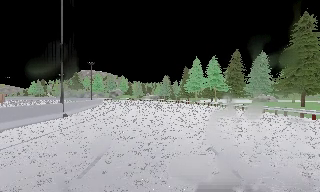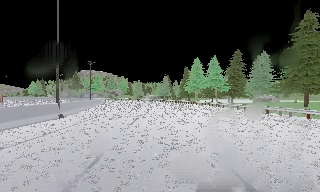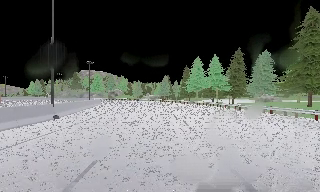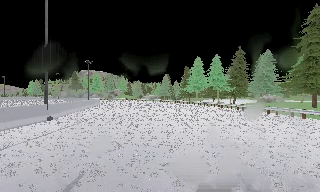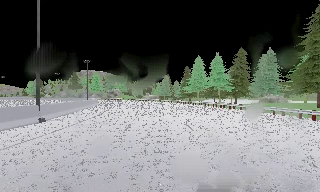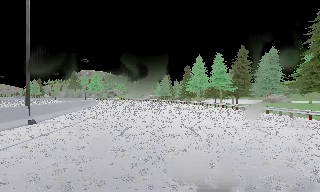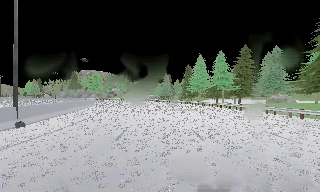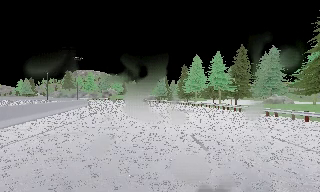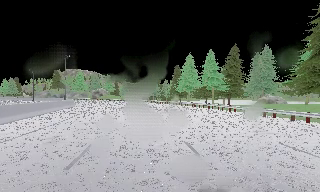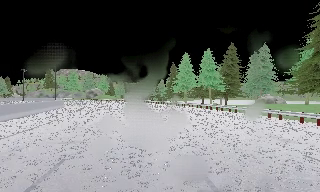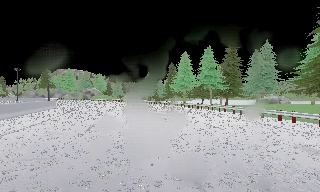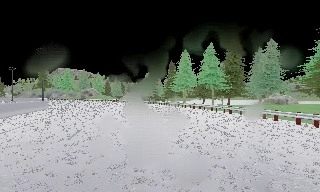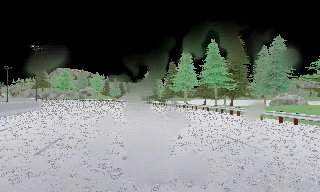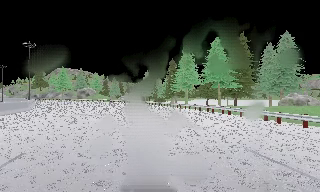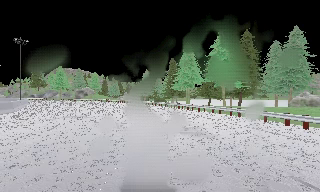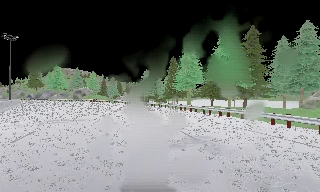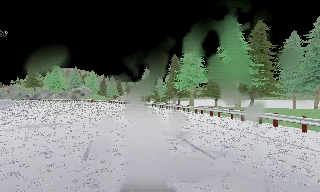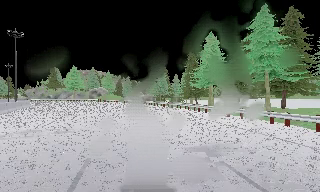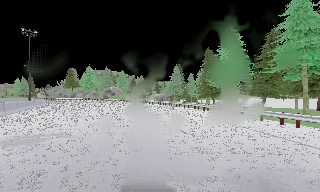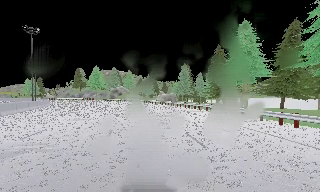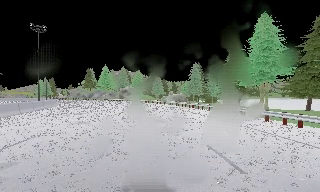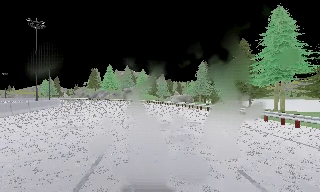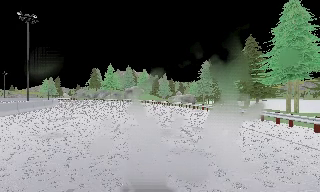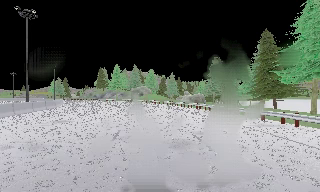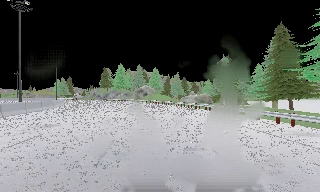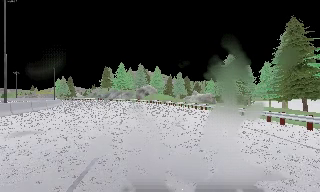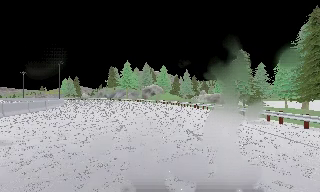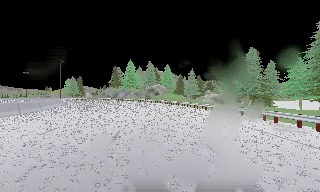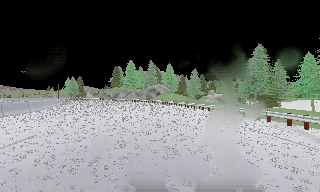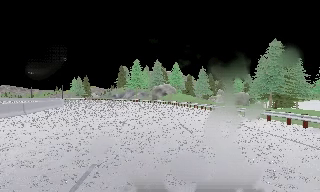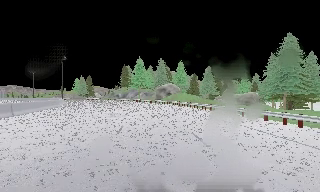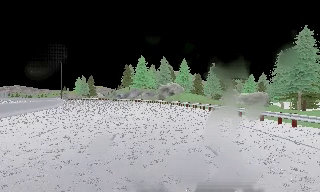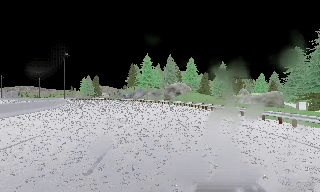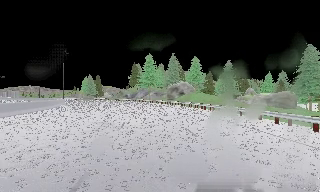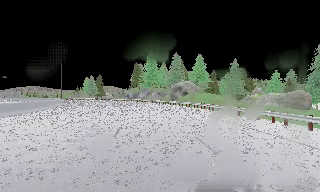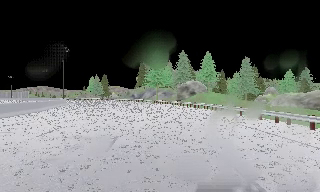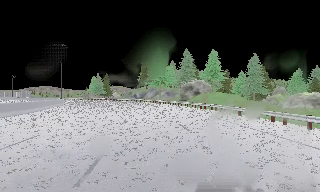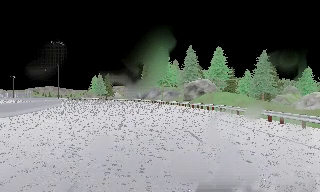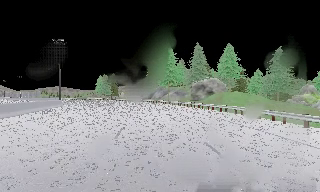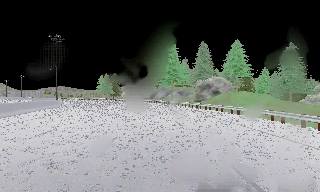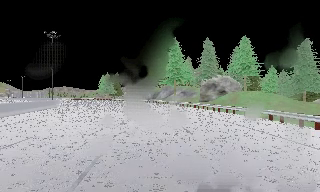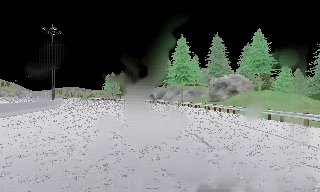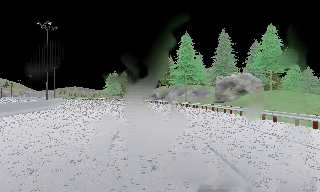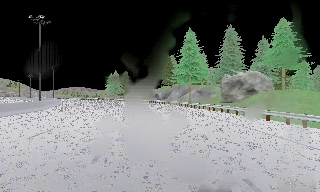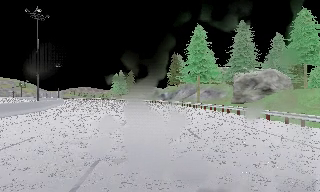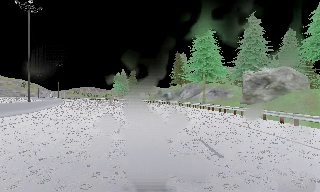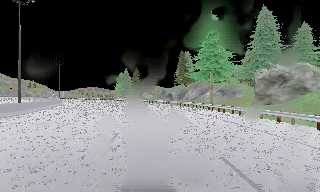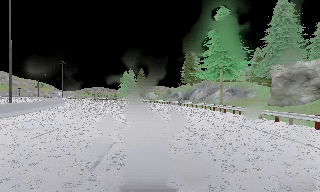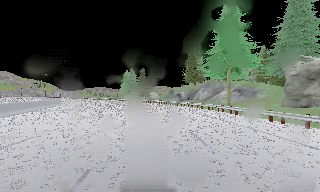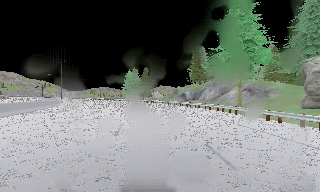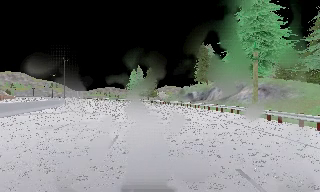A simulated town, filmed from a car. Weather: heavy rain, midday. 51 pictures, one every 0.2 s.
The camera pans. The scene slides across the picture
to the right.
The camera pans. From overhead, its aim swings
counterclockwise.
0.0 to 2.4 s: The camera travels forward, about 13 m, so what stands in front looms larger. It gains speed.
2.4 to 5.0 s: The camera pans to its left, which is counterclockwise from overhead, by about 25 degrees. It travels forward, about 25 m, so what stands in front looms larger.
5.0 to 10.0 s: The camera swings to its left by about 35 degrees, and the scene slides to the right. It travels forward, about 50 m.
The film runs forward here.
